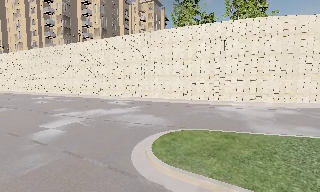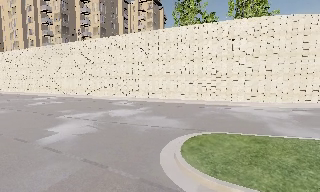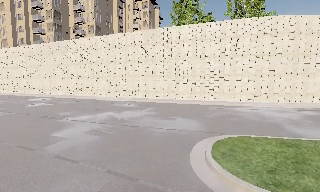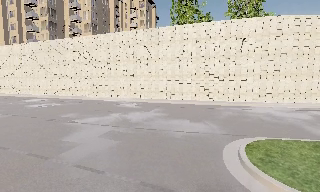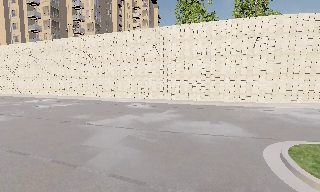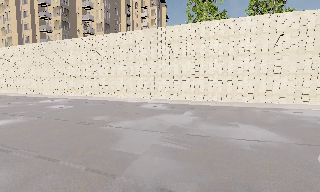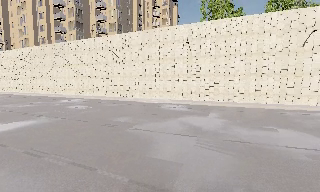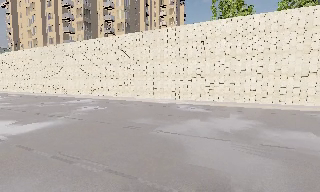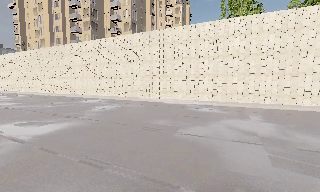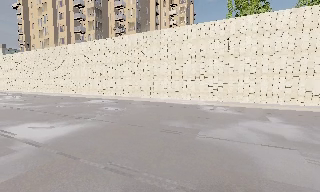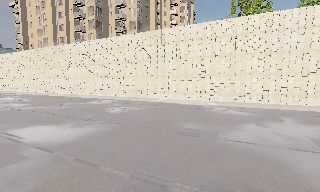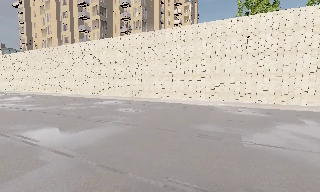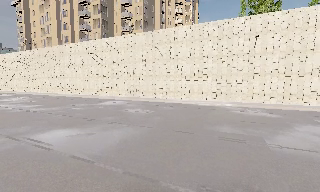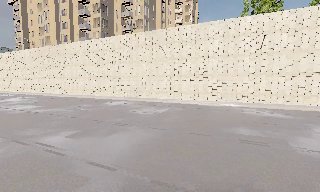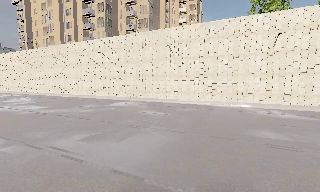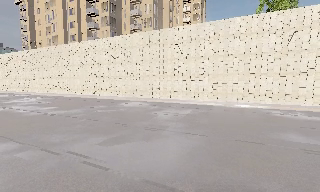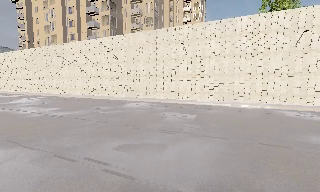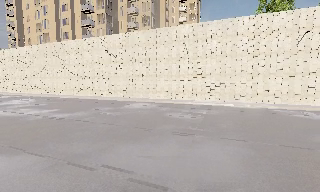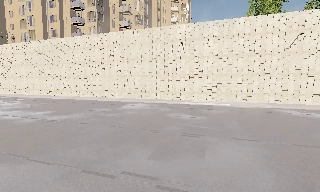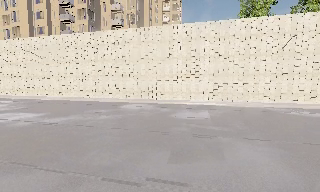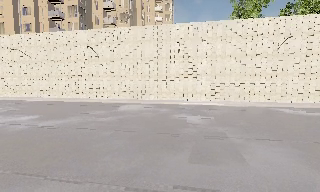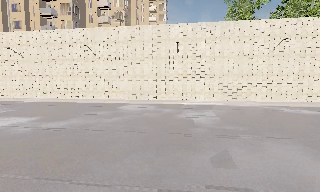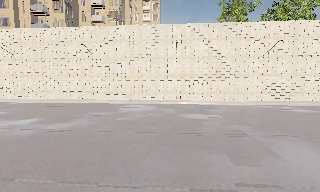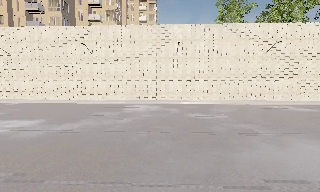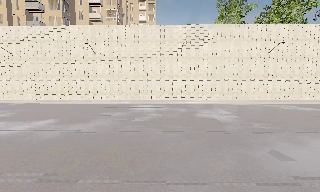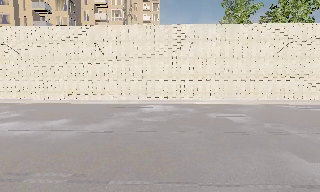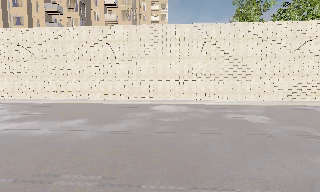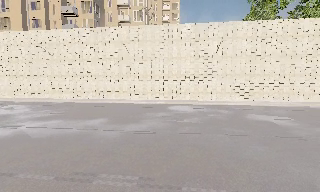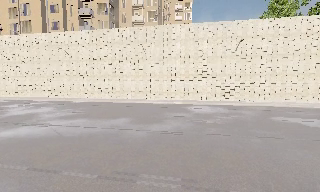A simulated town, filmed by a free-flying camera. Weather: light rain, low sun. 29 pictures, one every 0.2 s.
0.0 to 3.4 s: The camera travels to its left and forward, about 17 m, so close, fixed things drift to the right.
3.4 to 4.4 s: The camera pans to its right, which is clockwise from overhead, by about 20 degrees. It travels to its left, about 4.5 m.
4.4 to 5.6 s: The camera travels to its left, about 4.5 m, so close, fixed things drift to the right.
The film runs backward here.
